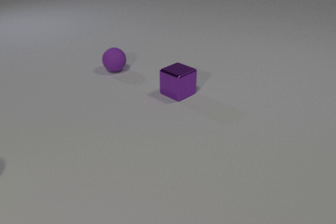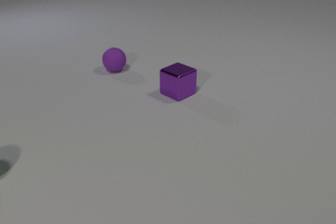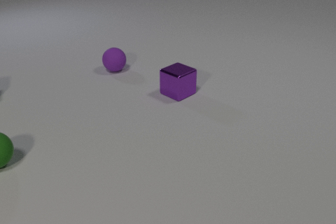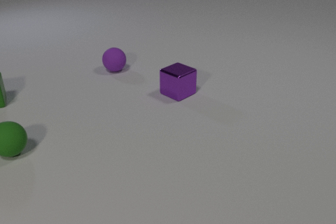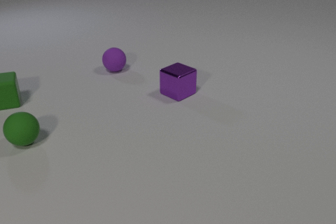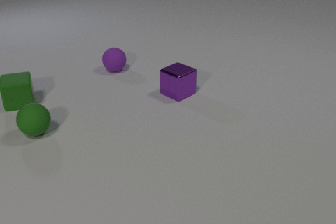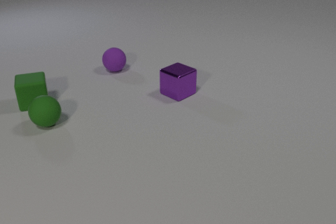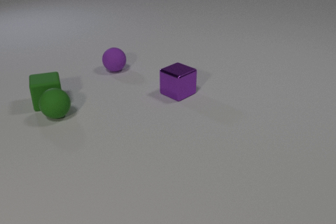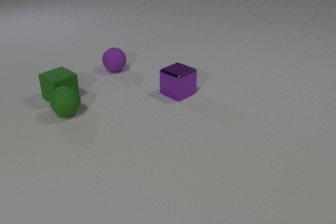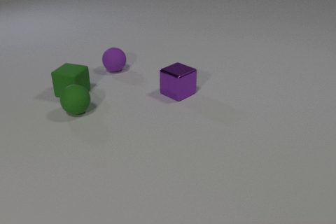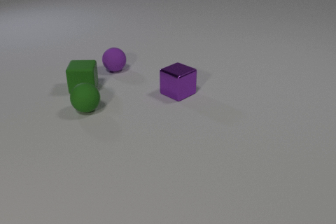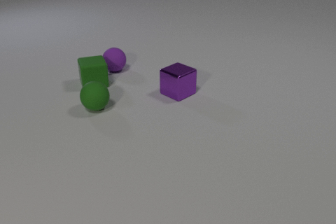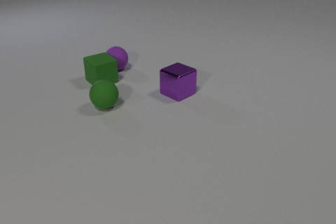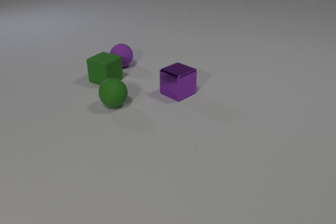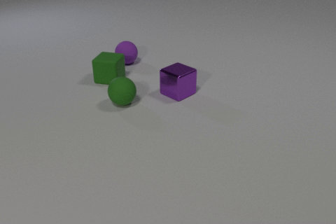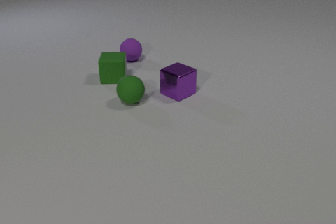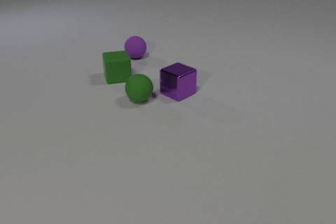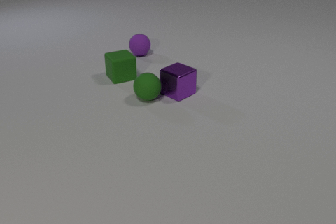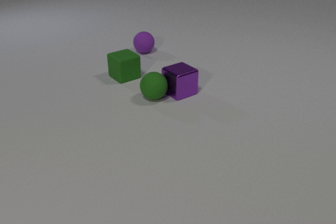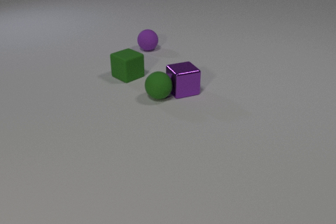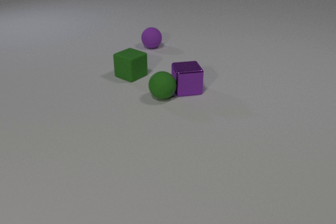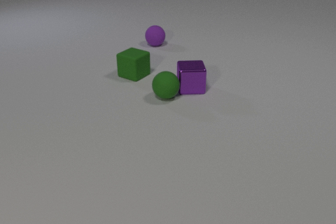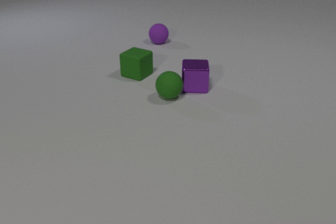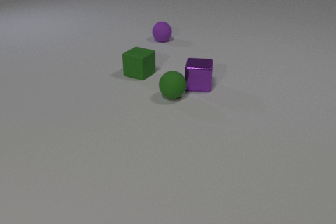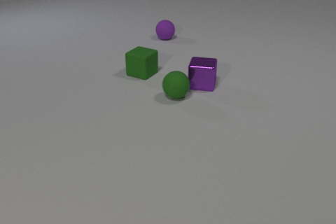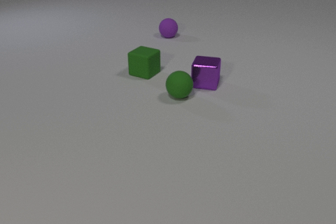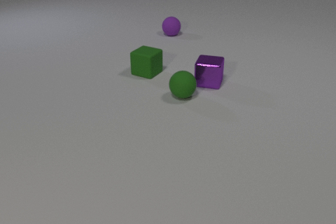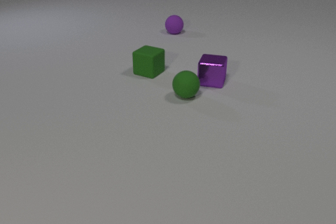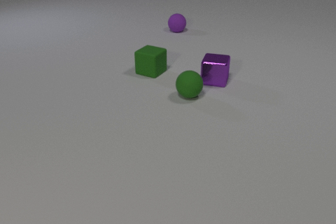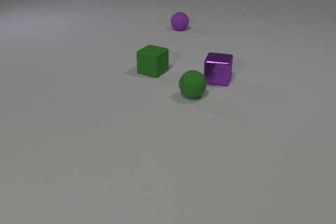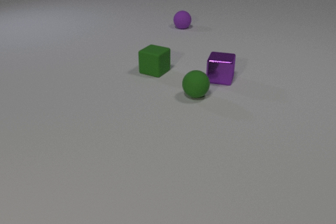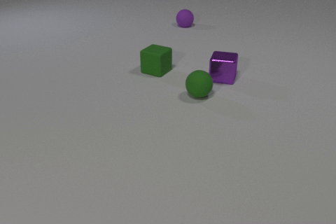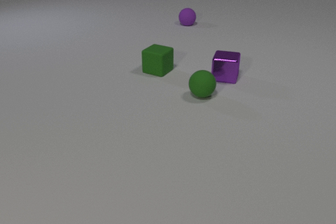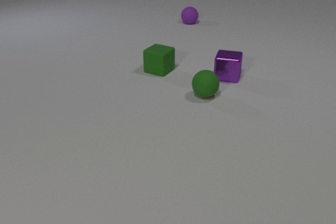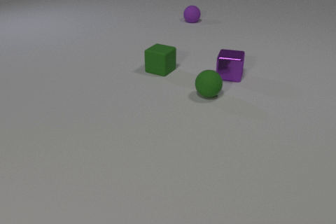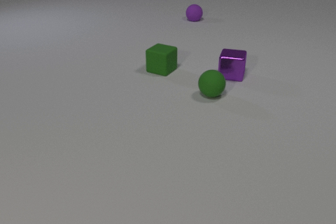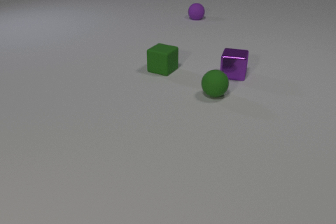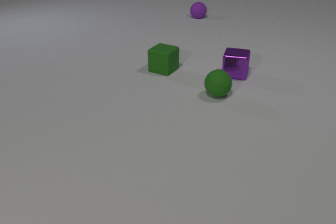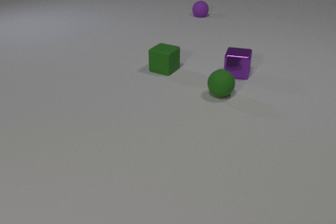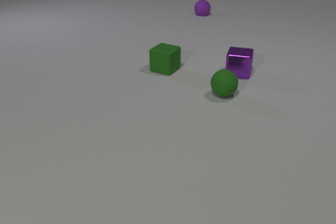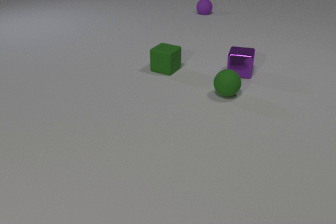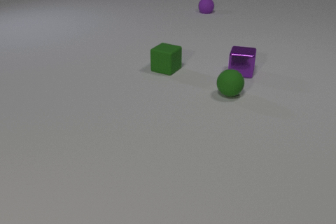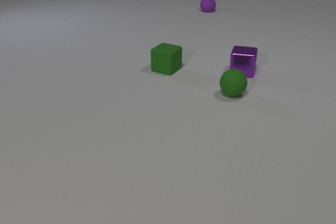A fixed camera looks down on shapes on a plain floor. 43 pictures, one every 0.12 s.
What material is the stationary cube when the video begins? metal.
What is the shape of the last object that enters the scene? cube.
How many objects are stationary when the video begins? 2.
0.00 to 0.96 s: The green rubber cube comes in at the left edge, slides to the right, spins counterclockwise seen from above by about 30 degrees, its near face sliding to the right. The green rubber sphere comes in at the left edge, rolls away from the camera and to the right. The green rubber cube and the green rubber sphere collide.
0.96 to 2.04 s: The green rubber cube slides to the right and away from the camera, spins so that its near face slides to the right, counterclockwise seen from above. The green rubber sphere rolls to the right. The purple rubber sphere rolls away from the camera and to the right. The green rubber cube and the purple rubber sphere collide.
2.04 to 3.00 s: The green rubber cube slides to the right, spins so that its near face slides to the right, counterclockwise seen from above. The green rubber sphere rolls to the right. The purple metal cube slides to the right and away from the camera, spins so that its near face slides to the left, clockwise seen from above. The purple rubber sphere rolls away from the camera and to the right. The green rubber sphere and the purple metal cube collide.
3.00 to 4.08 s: The green rubber cube slides to the right and away from the camera. The green rubber sphere rolls to the right. The purple metal cube slides to the right and away from the camera. The purple rubber sphere rolls away from the camera and to the right.
4.08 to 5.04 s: The green rubber cube slides to the right. The green rubber sphere rolls to the right. The purple metal cube slides to the right and away from the camera. The purple rubber sphere rolls away from the camera and to the right.
